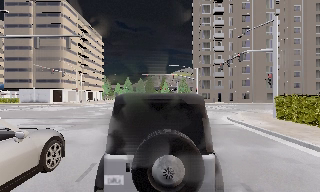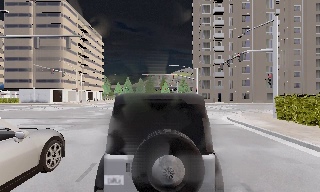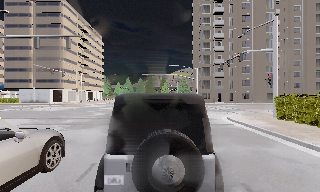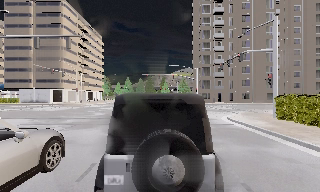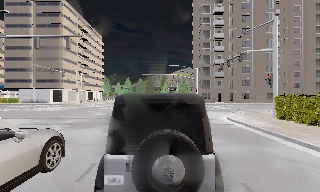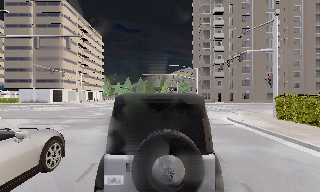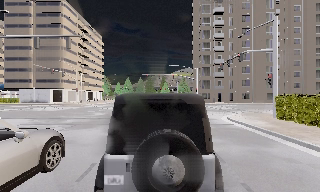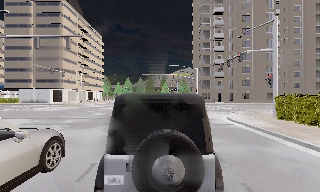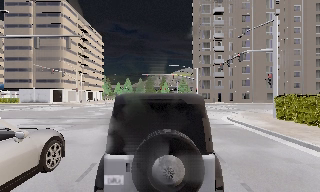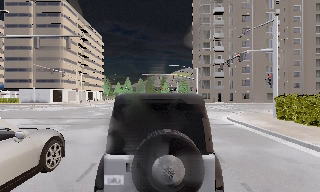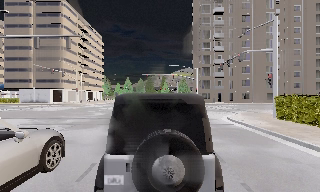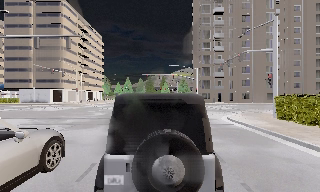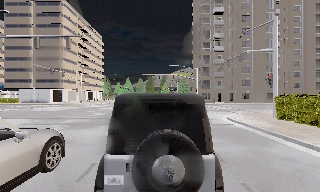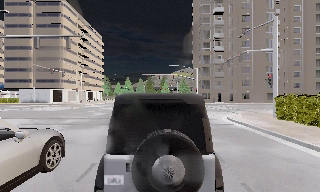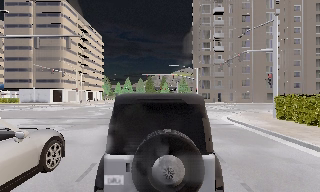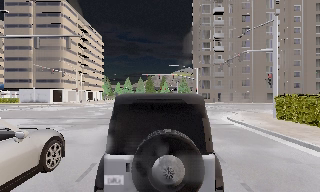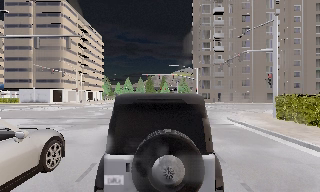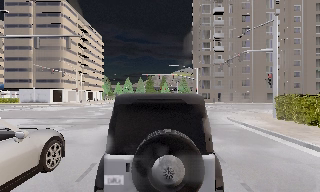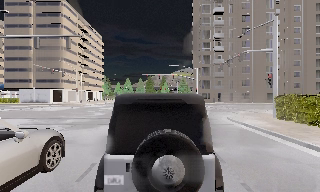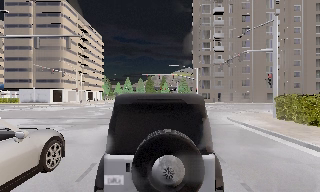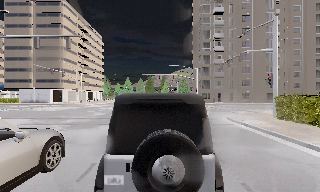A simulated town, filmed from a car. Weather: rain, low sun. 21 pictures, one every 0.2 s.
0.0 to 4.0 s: The camera keeps its place and its aim.
The film runs forward here.
